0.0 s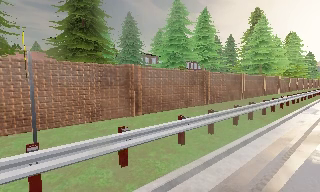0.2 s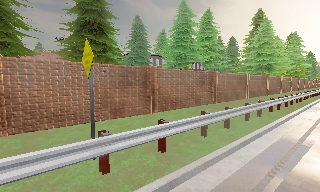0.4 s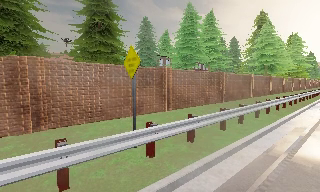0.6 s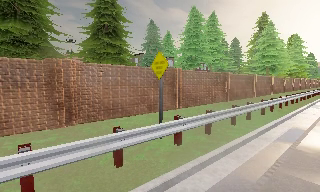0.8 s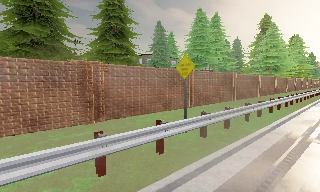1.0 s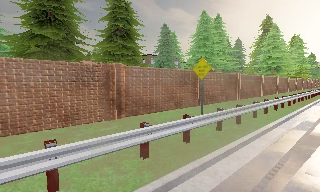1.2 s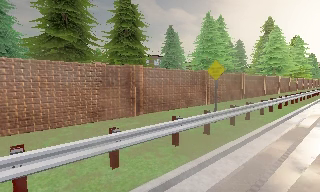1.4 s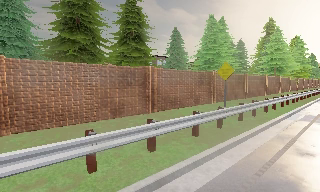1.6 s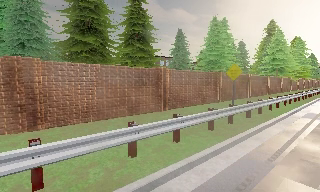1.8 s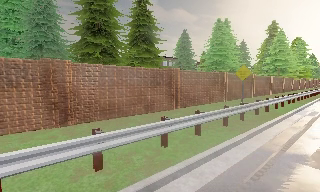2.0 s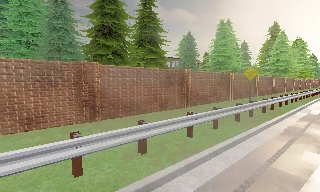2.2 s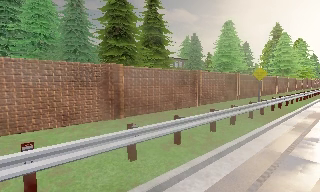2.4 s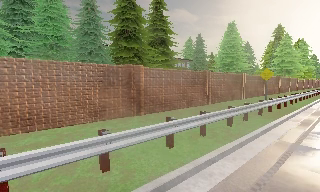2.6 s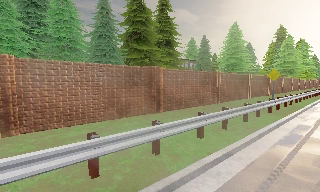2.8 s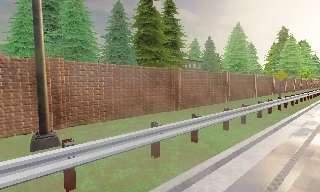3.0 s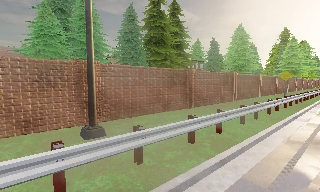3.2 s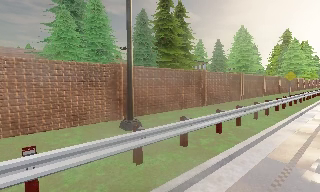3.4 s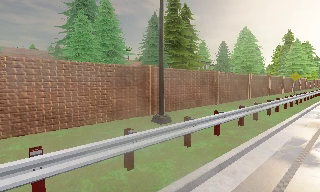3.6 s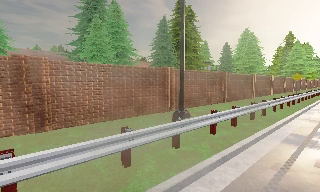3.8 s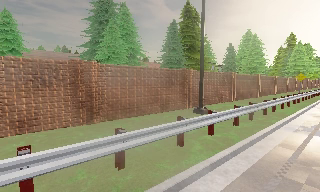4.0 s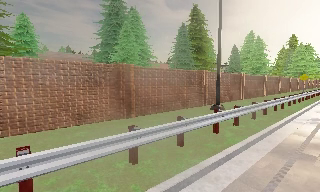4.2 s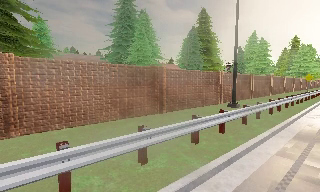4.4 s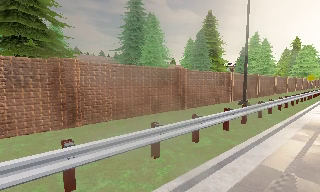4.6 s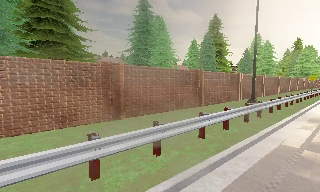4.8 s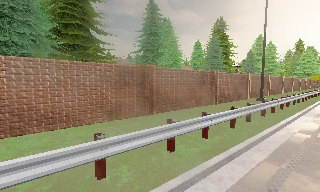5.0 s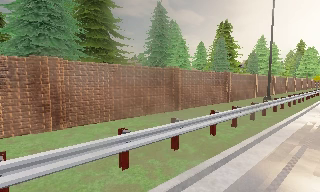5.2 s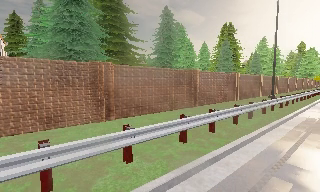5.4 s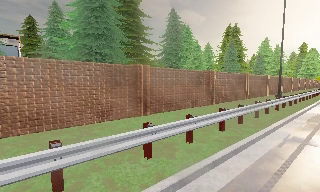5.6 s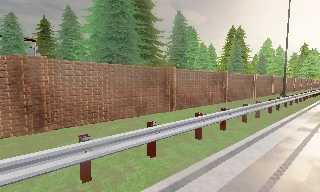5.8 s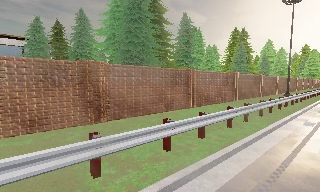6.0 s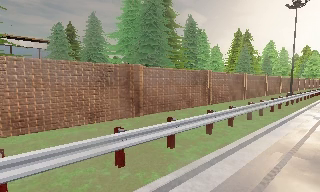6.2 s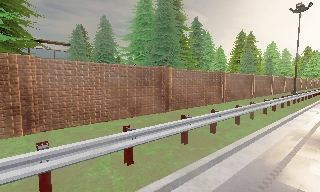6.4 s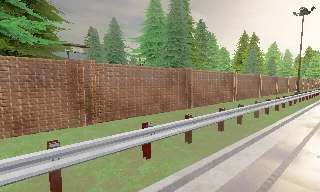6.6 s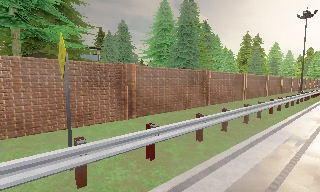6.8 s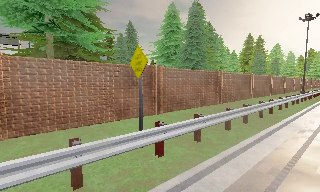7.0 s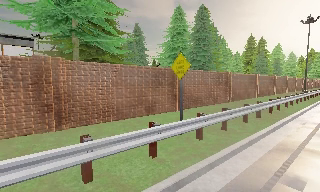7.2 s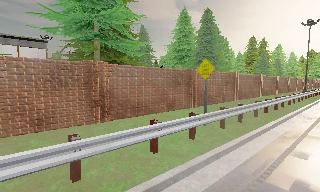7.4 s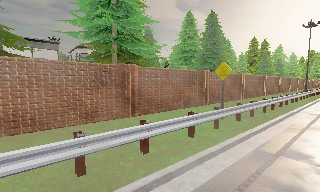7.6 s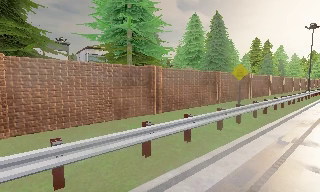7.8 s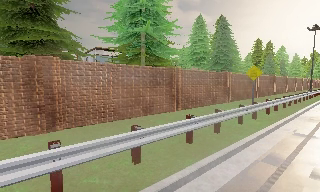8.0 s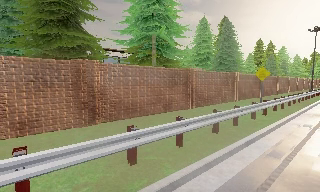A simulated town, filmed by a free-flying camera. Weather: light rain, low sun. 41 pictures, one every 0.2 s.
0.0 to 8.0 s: The camera travels to its left and backward, about 55 m, so close, fixed things drift to the right. It gains speed.
The film runs backward here.
